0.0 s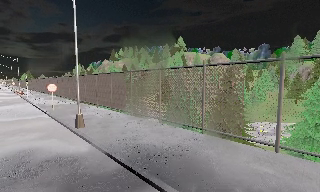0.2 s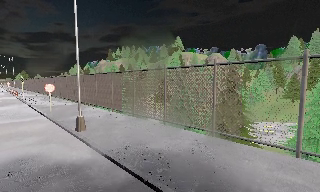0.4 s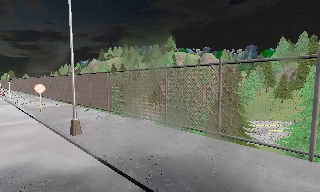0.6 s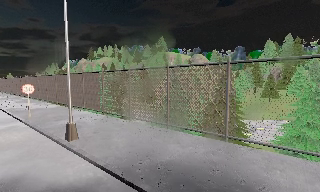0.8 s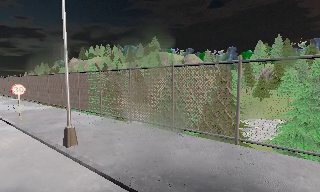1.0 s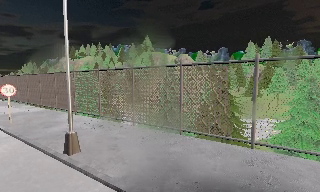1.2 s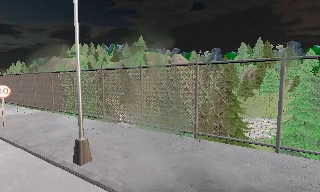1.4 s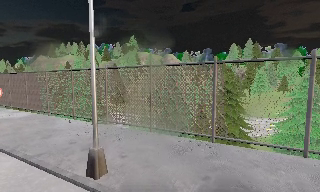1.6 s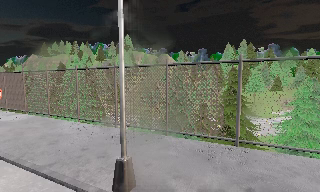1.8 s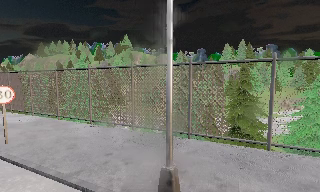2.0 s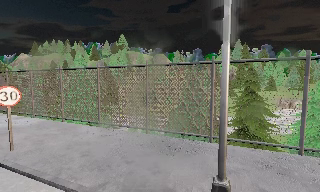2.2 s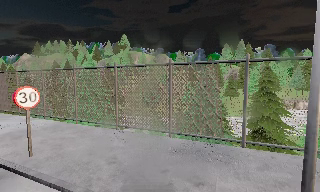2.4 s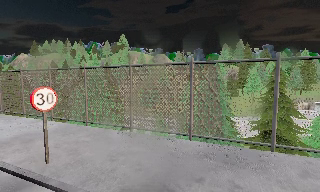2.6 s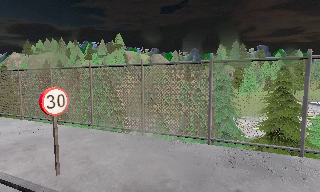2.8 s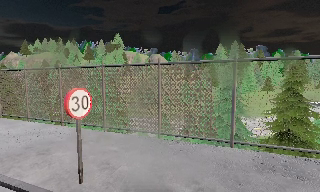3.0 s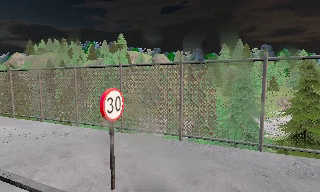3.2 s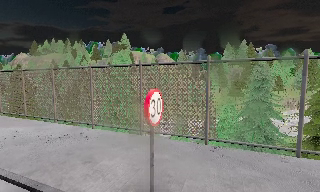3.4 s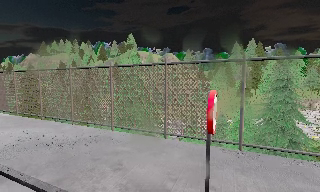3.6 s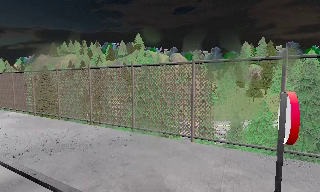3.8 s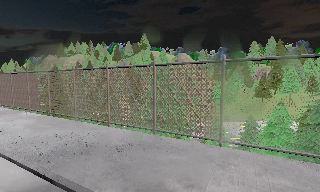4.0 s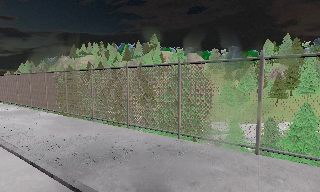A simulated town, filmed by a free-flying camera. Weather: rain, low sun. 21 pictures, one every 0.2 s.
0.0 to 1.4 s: The camera pans to its right, which is clockwise from overhead, by about 20 degrees. It travels to its left and forward, about 5 m. It gains speed.
1.4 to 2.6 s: The camera travels to its left and forward, about 6 m, so close, fixed things drift to the right.
2.6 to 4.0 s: The scene slides to the right, as the camera pans about 10 degrees to its left. It travels to its left and forward, about 6 m, so close, fixed things drift to the right.
The film runs forward here.
